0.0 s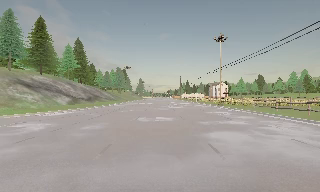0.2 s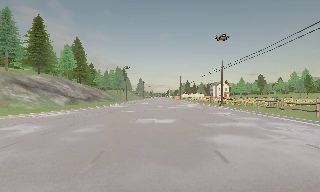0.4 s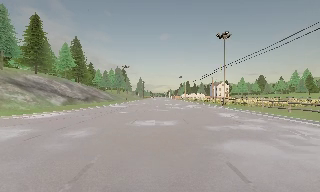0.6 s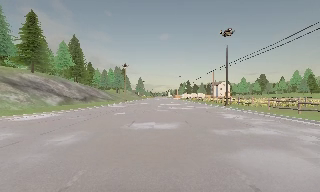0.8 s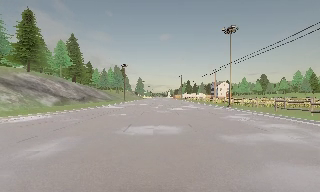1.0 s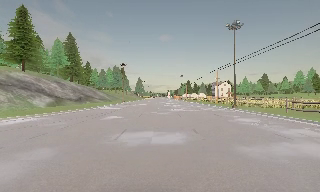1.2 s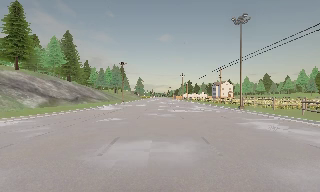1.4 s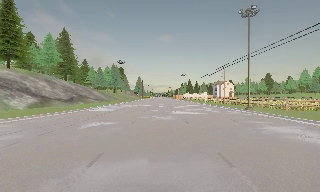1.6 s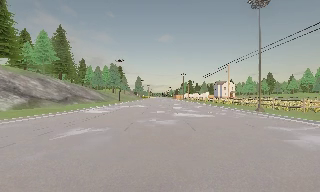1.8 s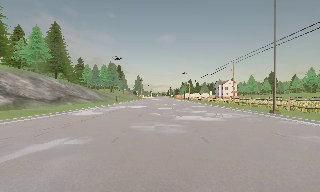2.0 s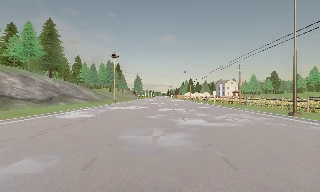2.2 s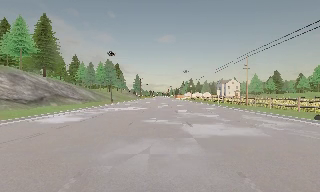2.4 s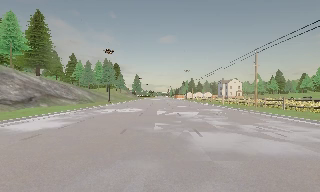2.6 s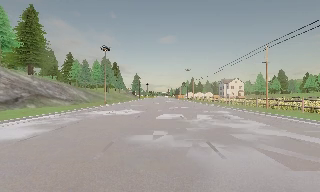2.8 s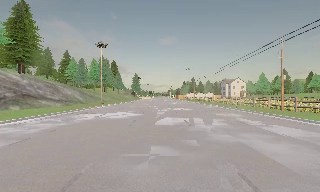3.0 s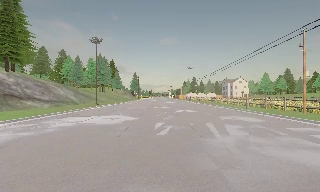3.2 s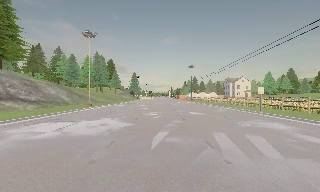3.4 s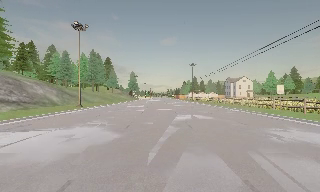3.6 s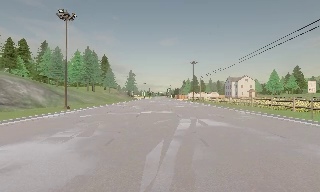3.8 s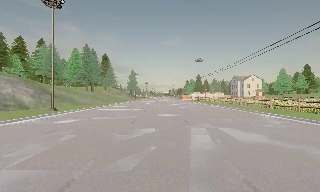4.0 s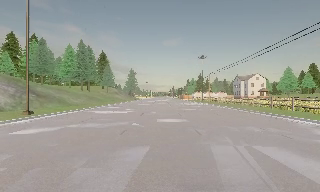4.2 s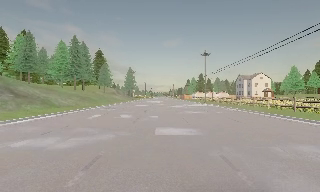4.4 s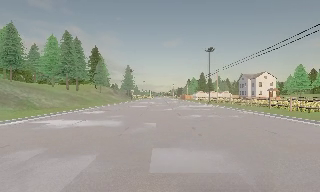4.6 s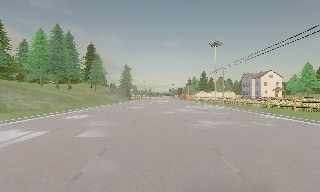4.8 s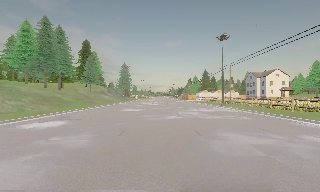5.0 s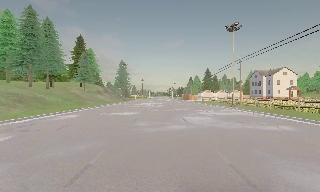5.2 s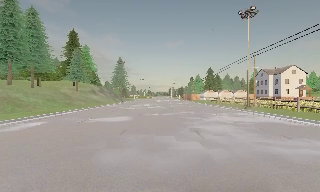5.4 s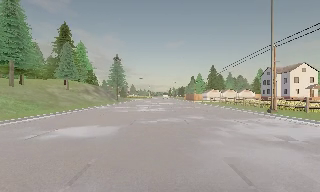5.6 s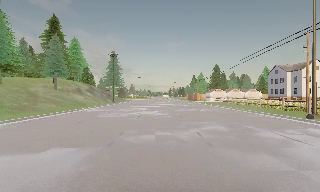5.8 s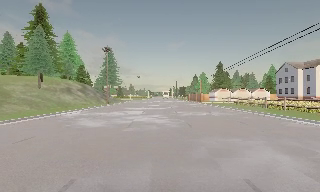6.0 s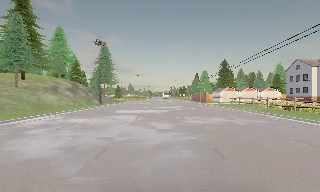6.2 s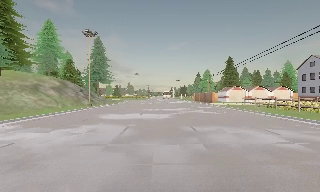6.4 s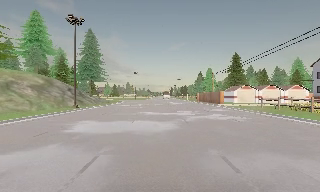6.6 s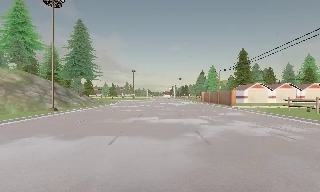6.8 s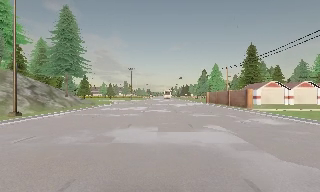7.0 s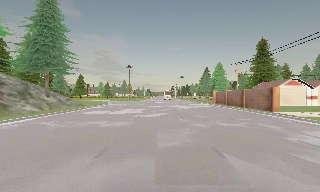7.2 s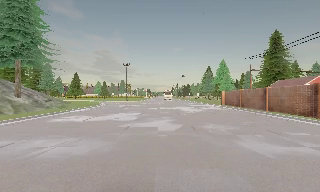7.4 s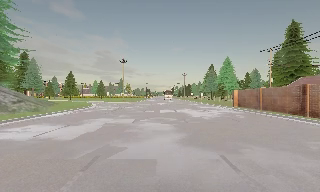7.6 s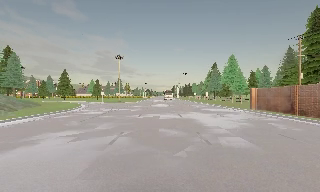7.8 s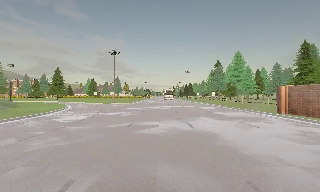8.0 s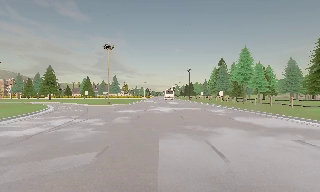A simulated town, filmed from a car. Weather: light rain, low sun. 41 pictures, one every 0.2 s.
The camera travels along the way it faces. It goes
forward.
0.0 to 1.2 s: The camera travels forward, about 7 m, so what stands in front looms larger. It gains speed.
1.2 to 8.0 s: The camera travels forward, about 115 m, so what stands in front looms larger. It gains speed.
The film runs forward here.
